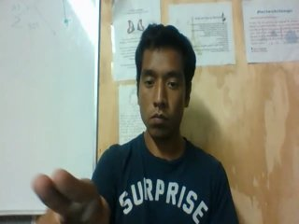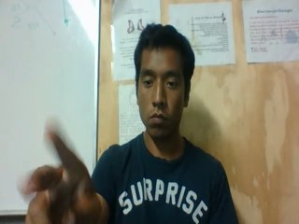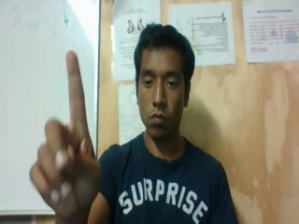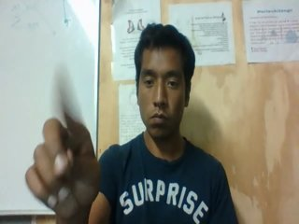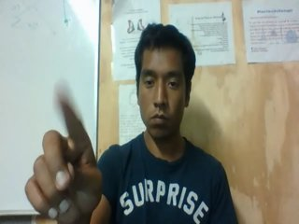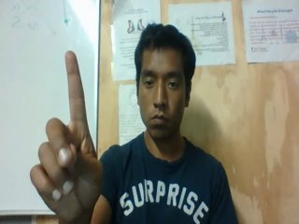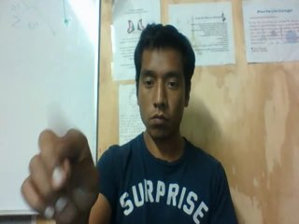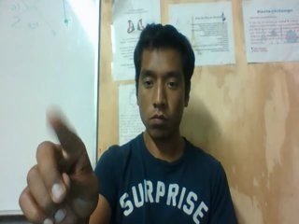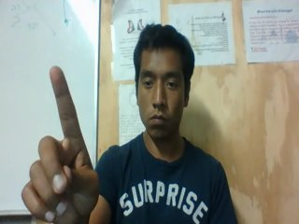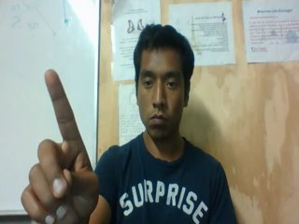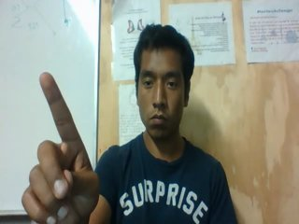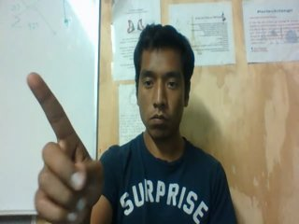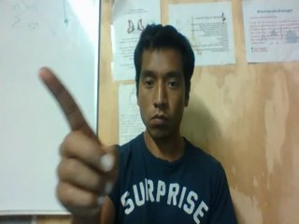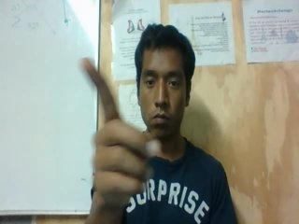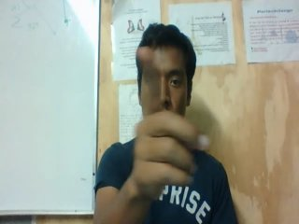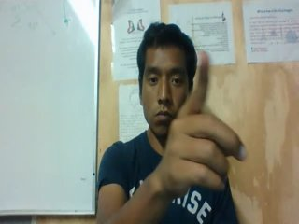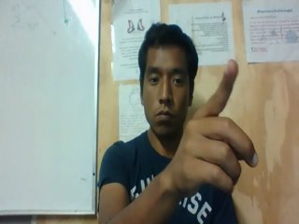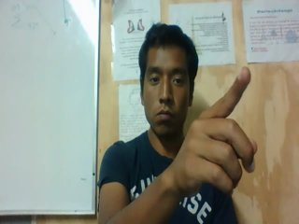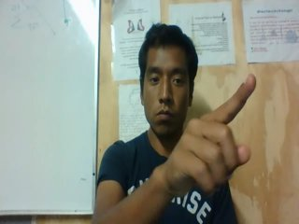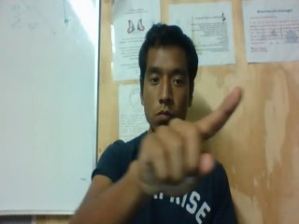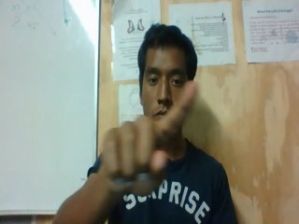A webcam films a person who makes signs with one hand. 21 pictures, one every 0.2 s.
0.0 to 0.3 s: Pointing with two fingers.
0.4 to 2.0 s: Double click with one finger.
2.1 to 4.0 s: Pointing with one finger.
